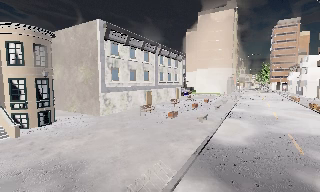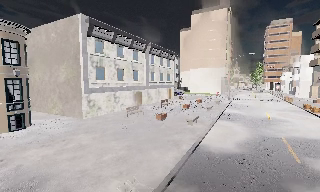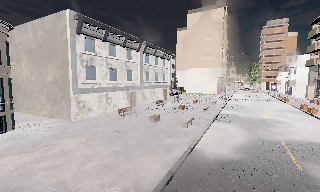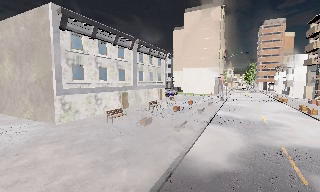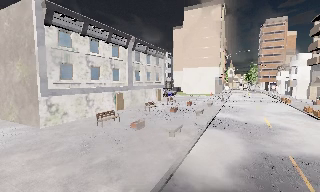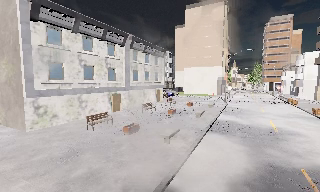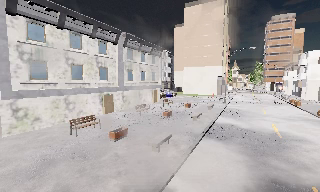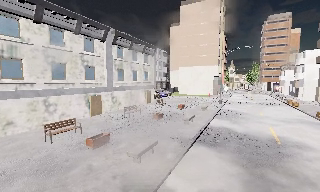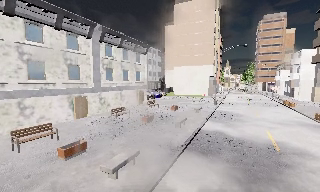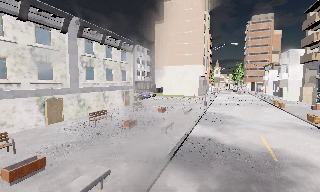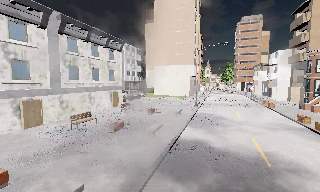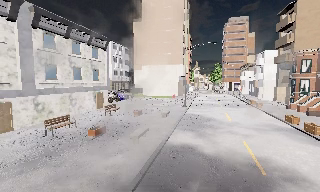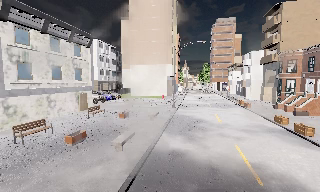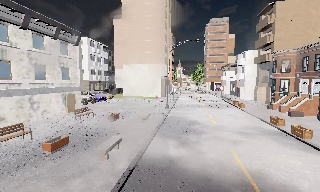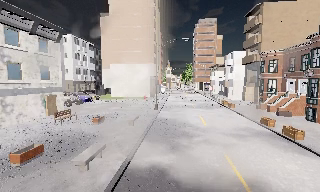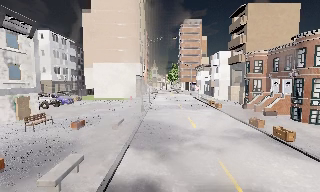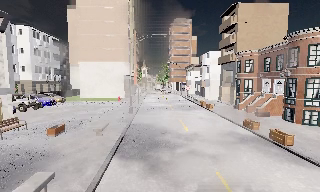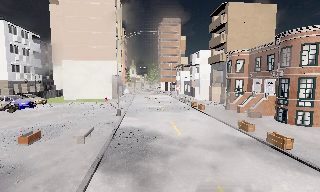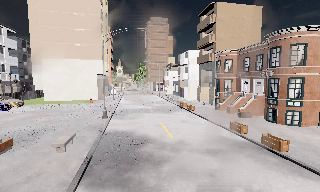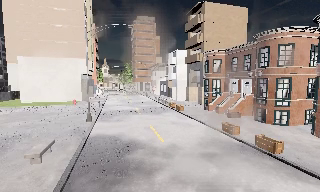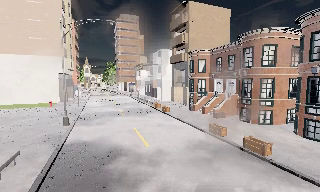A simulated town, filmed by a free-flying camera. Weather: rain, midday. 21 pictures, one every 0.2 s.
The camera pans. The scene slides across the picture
to the left.
The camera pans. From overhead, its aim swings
clockwise.
0.0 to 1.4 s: The camera travels forward and to its right, about 7 m, so what stands in front looms larger.
1.4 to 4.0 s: The camera swings to its right by about 50 degrees, and the scene slides to the left. It travels forward, about 11 m.
The film runs backward here.
